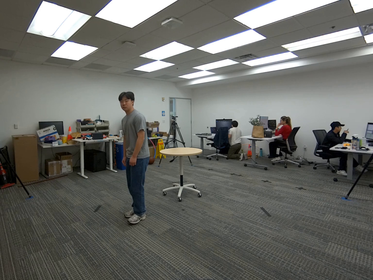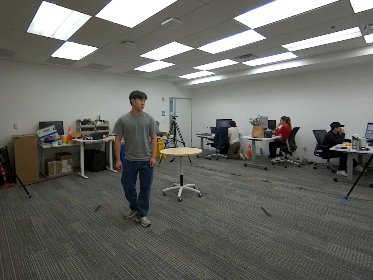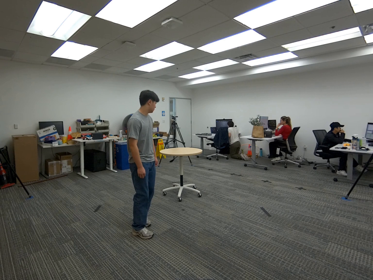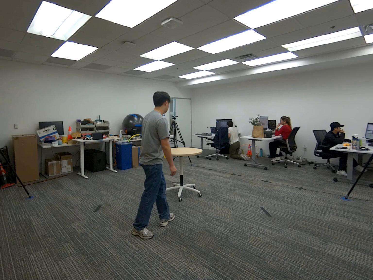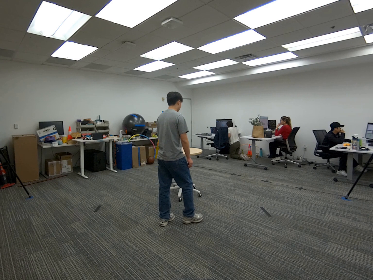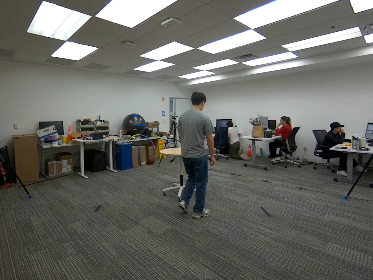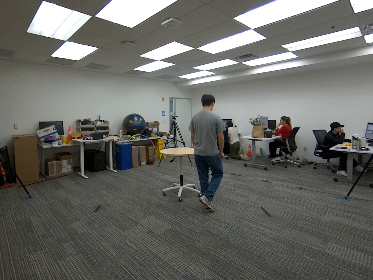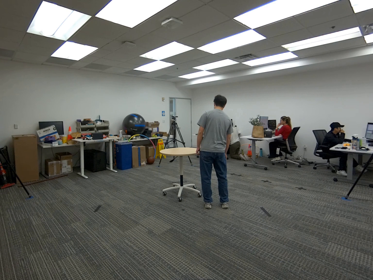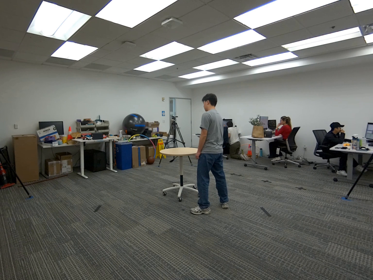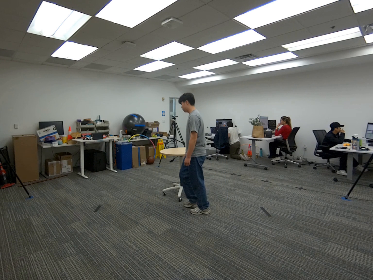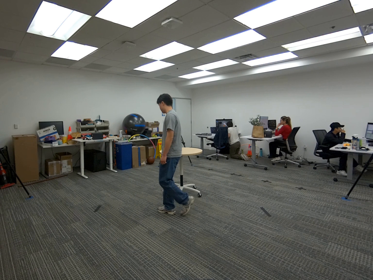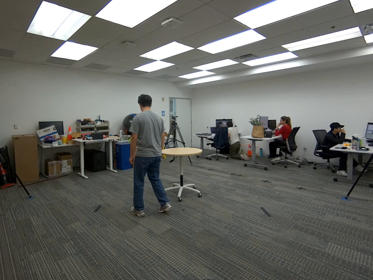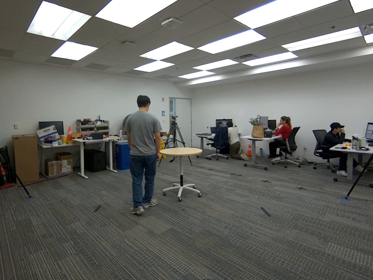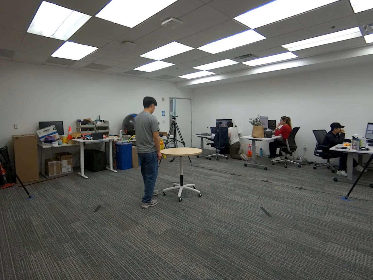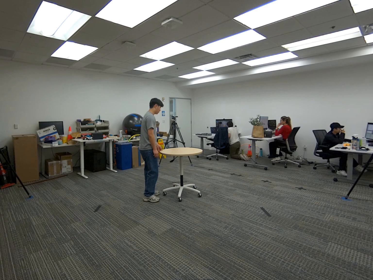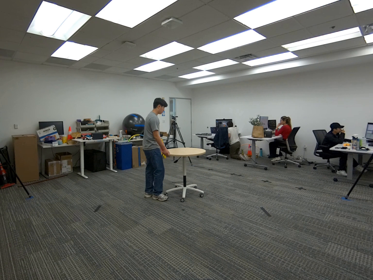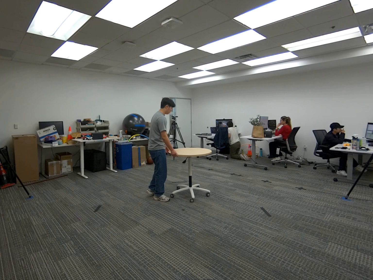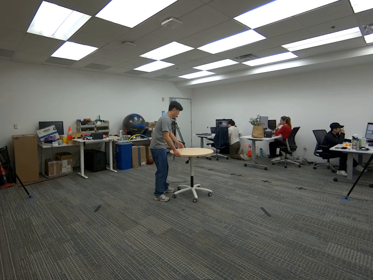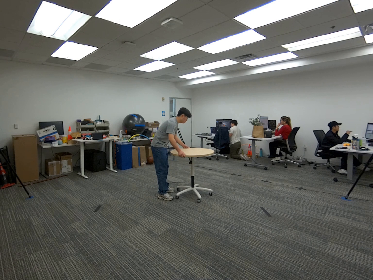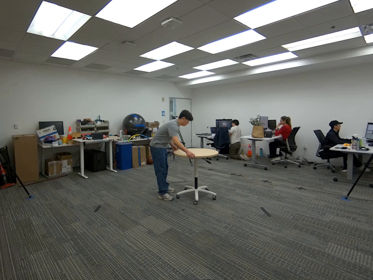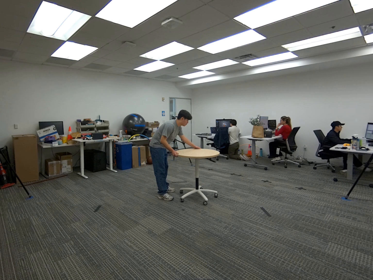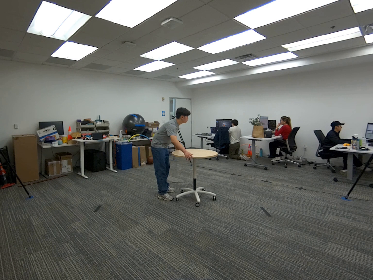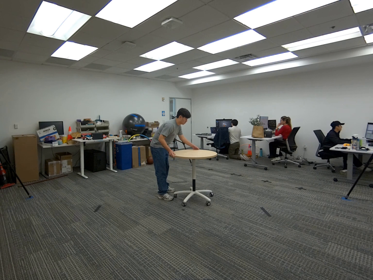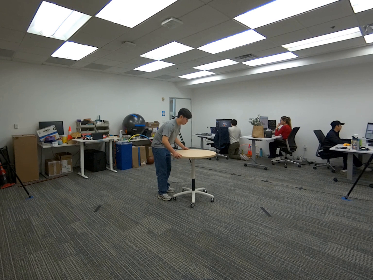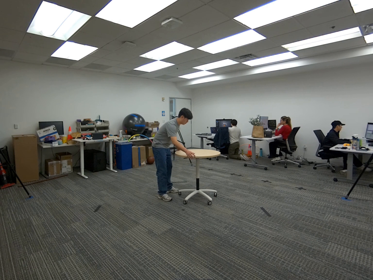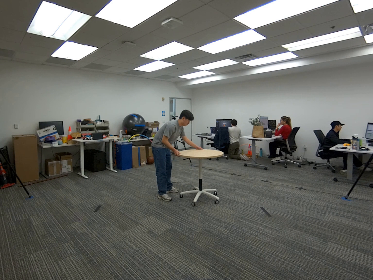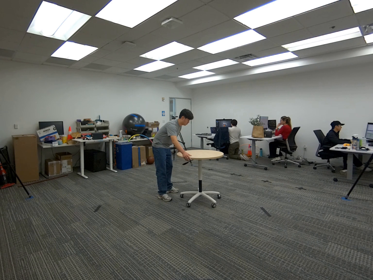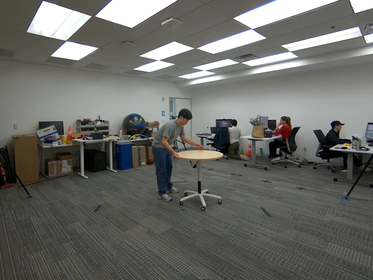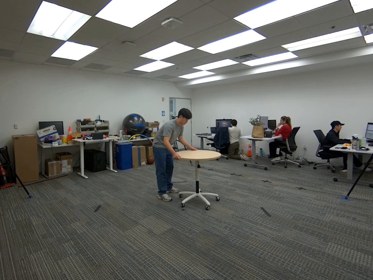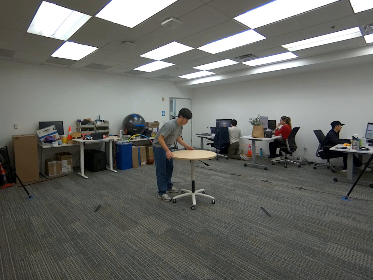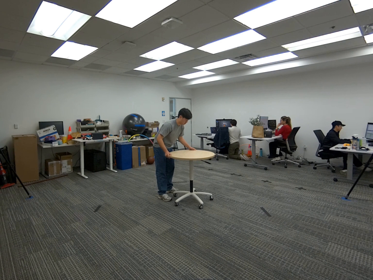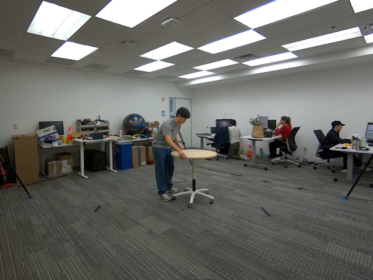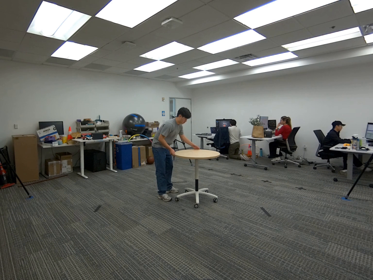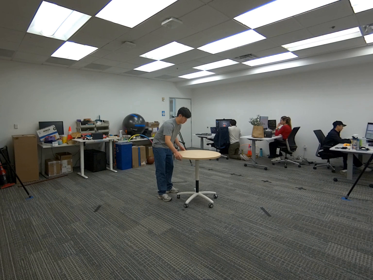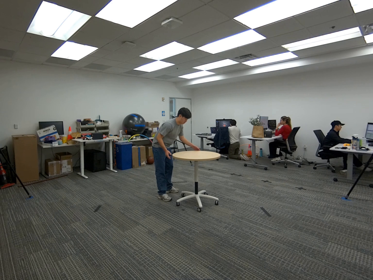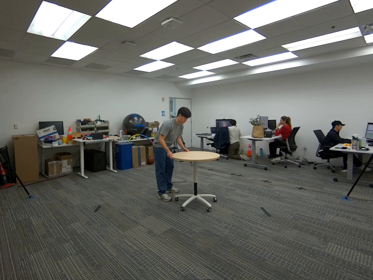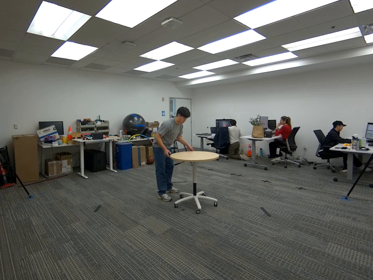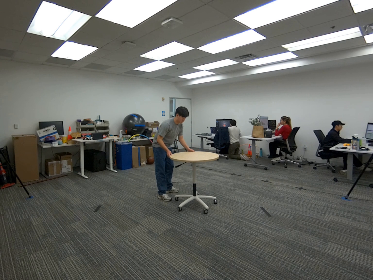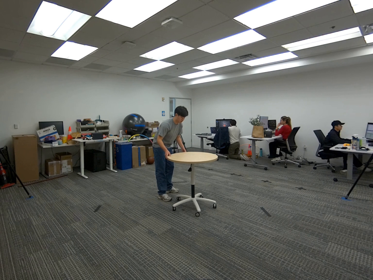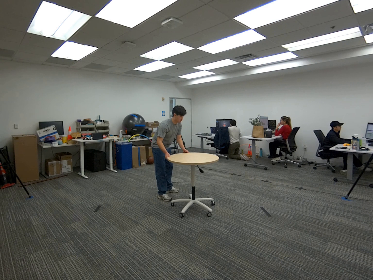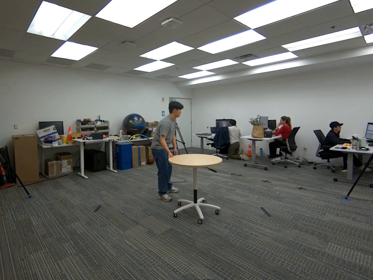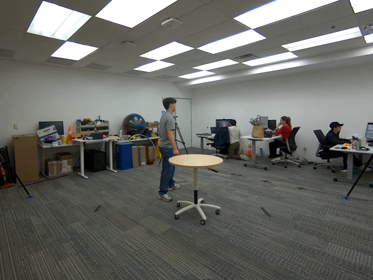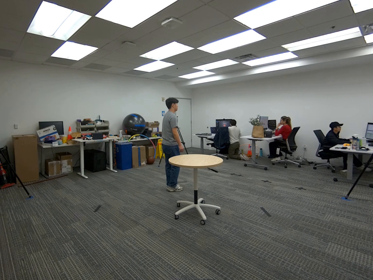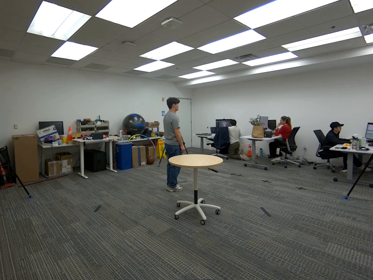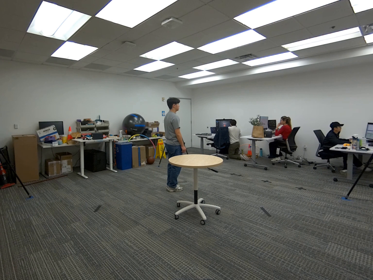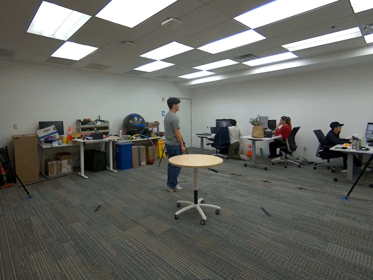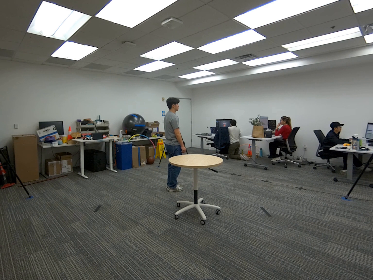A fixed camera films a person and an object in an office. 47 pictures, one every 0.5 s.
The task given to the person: Walk to the round table, grab the table with both hands and spin the table in place.
